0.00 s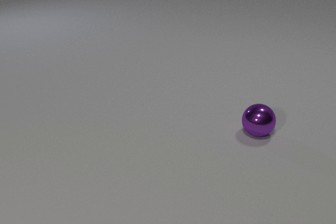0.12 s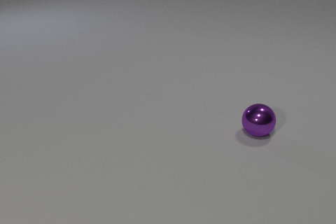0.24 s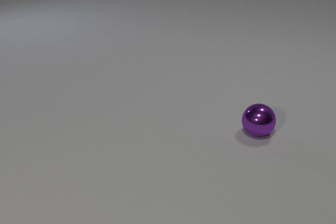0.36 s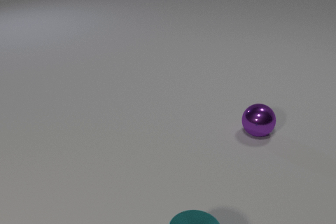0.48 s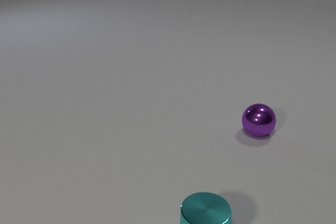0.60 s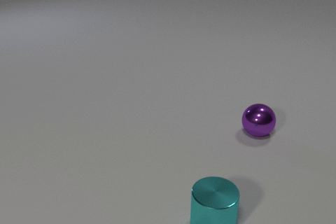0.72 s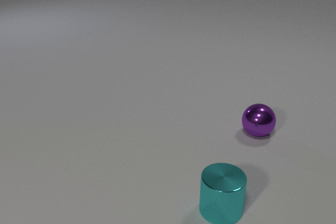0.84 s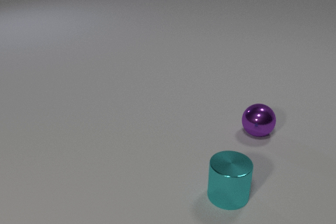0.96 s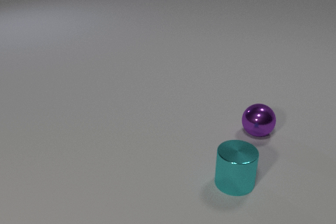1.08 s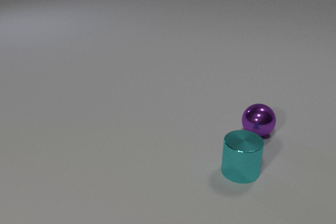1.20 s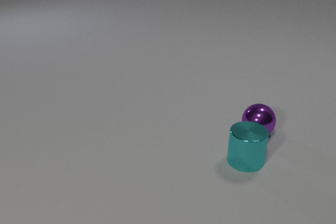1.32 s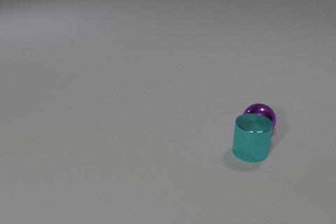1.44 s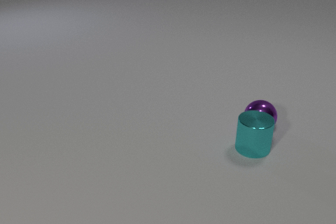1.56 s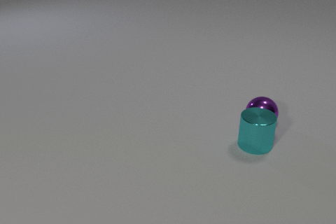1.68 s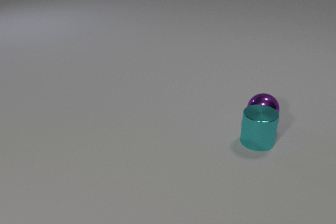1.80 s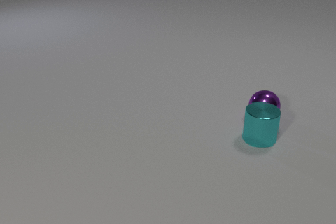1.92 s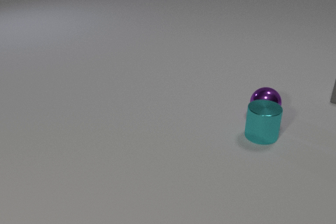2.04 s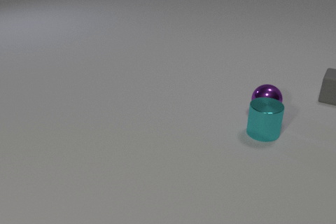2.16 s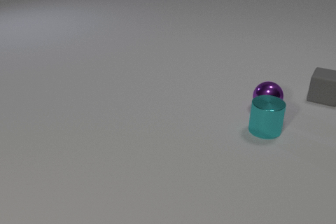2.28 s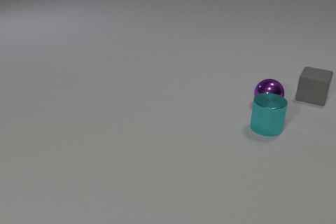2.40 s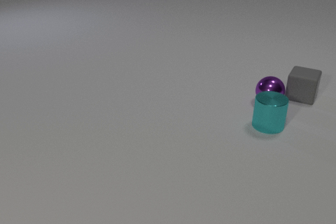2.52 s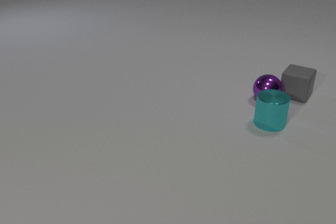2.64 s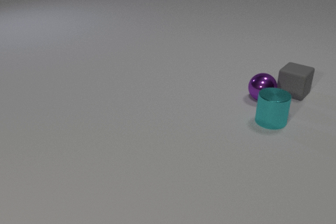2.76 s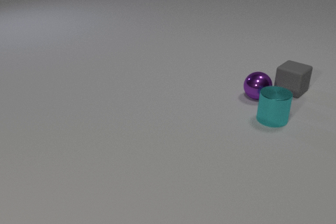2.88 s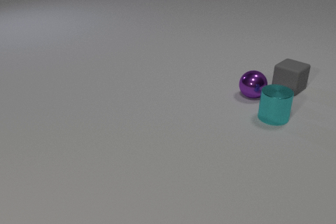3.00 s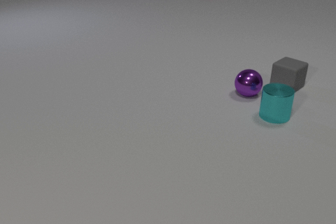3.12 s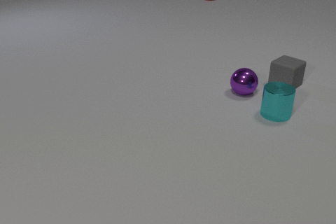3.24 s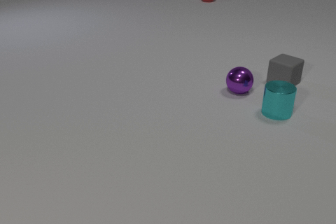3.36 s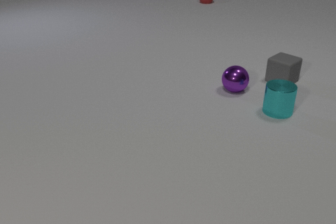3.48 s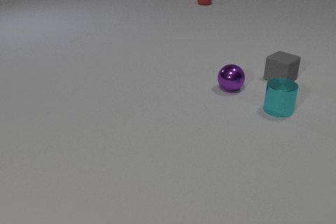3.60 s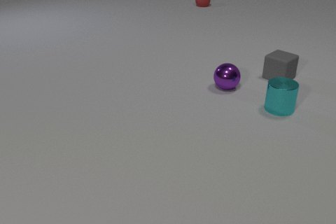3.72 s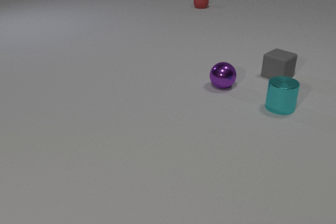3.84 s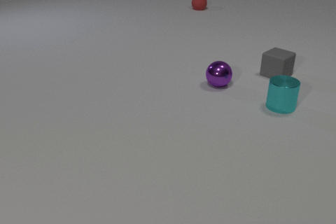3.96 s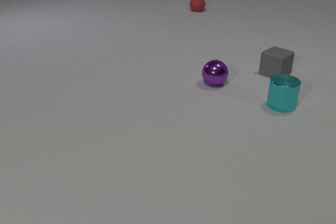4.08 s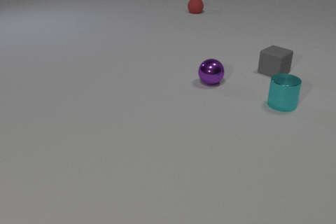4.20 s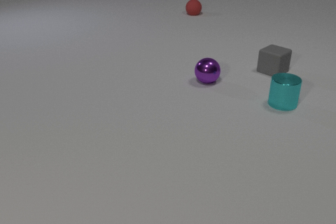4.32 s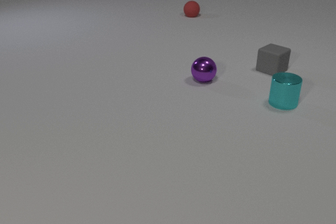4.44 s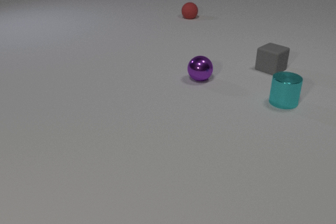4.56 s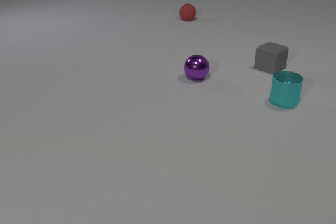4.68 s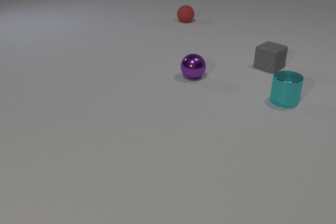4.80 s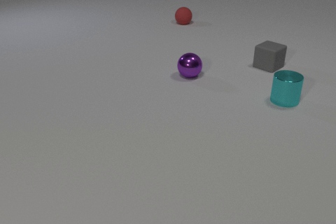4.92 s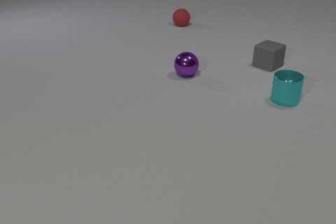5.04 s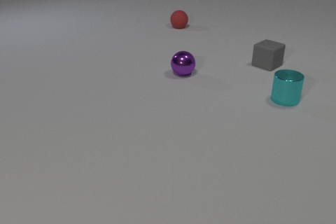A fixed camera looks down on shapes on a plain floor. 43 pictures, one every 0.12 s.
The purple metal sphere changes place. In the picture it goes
away from the camera.
The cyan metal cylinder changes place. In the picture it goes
away from the camera.
0.00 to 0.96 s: The cyan metal cylinder comes in at the bottom edge, slides away from the camera.
0.96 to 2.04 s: The cyan metal cylinder slides away from the camera. The purple metal sphere rolls away from the camera. The gray rubber cube comes in at the right edge, slides to the left. The cyan metal cylinder and the purple metal sphere collide.
2.04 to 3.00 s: The cyan metal cylinder slides away from the camera. The purple metal sphere rolls away from the camera and to the left. The gray rubber cube slides to the left. The red rubber sphere comes in at the top edge. The purple metal sphere and the gray rubber cube collide.
3.00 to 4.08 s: The cyan metal cylinder slides away from the camera. The purple metal sphere rolls to the left and away from the camera. The gray rubber cube slides away from the camera and to the left. The red rubber sphere rolls toward the camera.
4.08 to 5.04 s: The cyan metal cylinder slides away from the camera. The purple metal sphere rolls to the left and away from the camera. The gray rubber cube slides away from the camera and to the left. The red rubber sphere rolls toward the camera.
What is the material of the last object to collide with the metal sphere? rubber.
What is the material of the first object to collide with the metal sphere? metal.
What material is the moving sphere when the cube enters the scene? metal.
